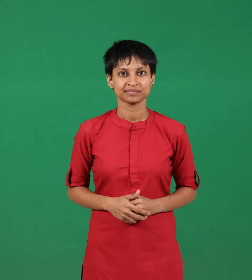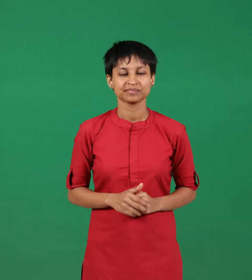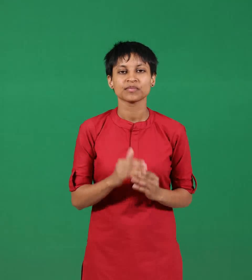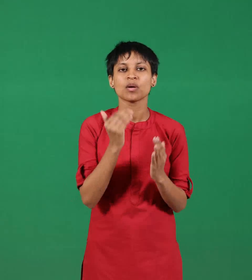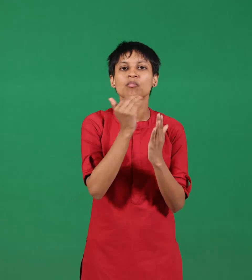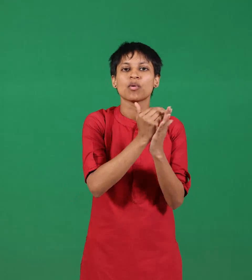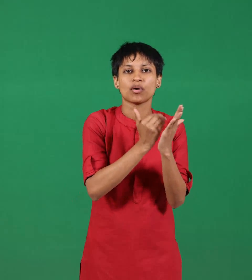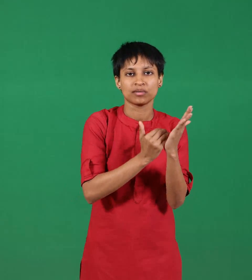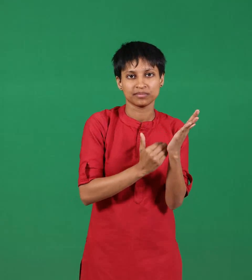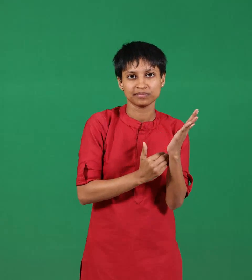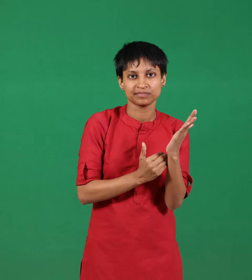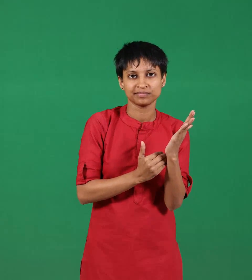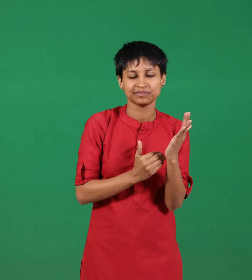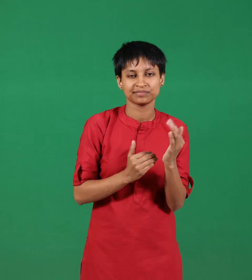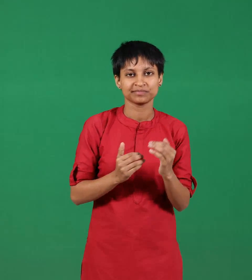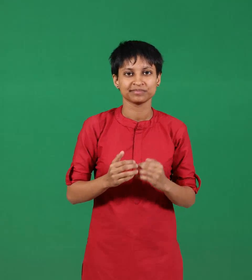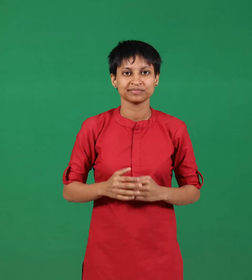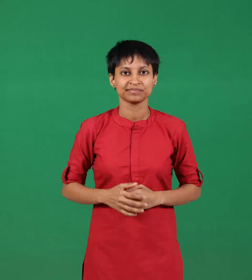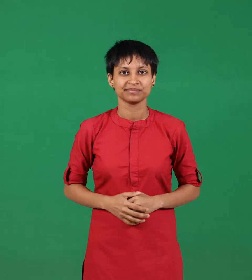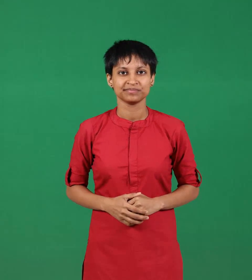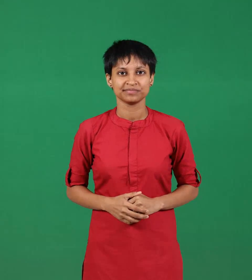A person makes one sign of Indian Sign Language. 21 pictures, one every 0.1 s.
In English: events & program
